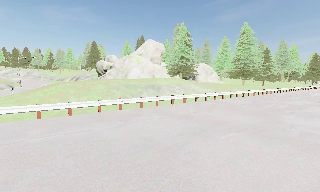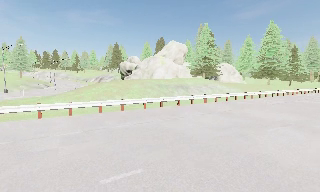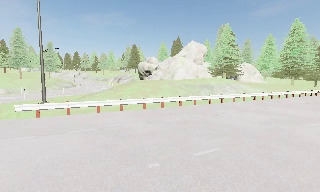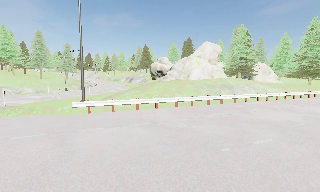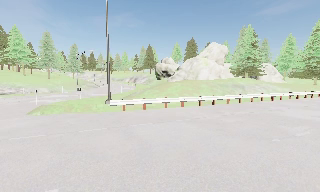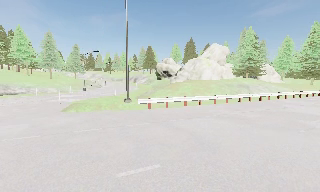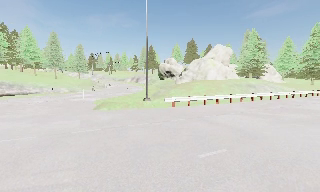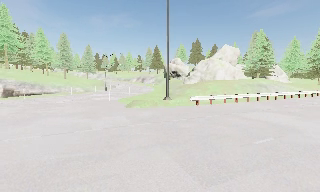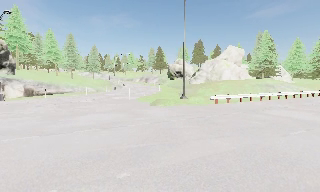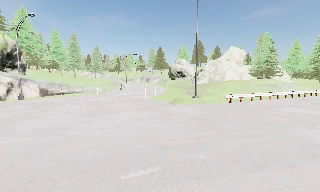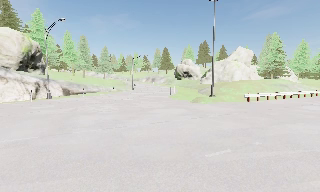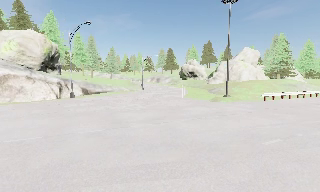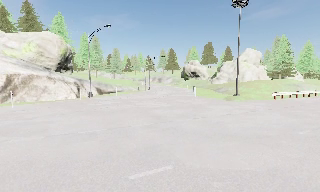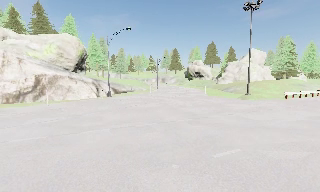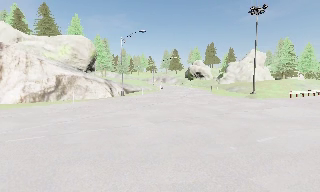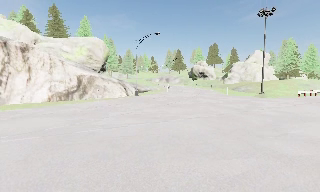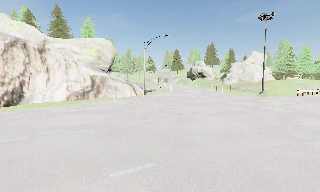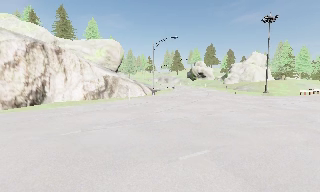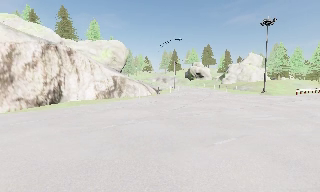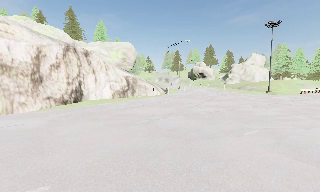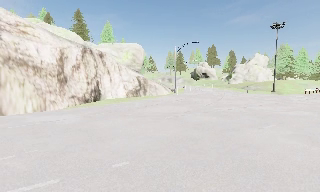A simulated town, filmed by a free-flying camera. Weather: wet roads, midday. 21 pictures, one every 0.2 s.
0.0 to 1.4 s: The camera swings to its left by about 10 degrees, and the scene slides to the right. It travels to its left and backward, about 14 m, so close, fixed things drift to the right.
1.4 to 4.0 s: The camera travels to its left and backward, about 25 m, so close, fixed things drift to the right.
The film runs forward here.
